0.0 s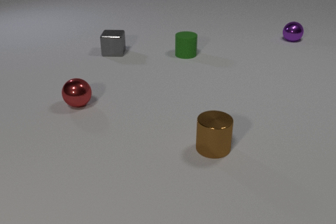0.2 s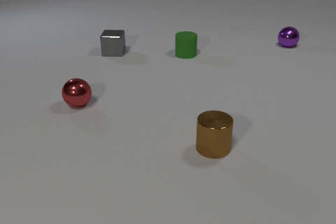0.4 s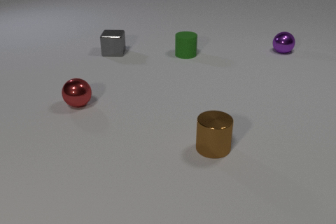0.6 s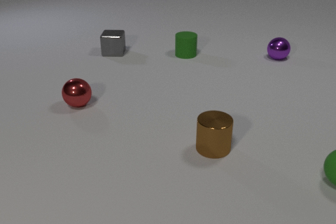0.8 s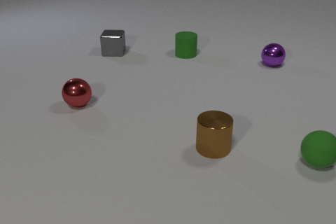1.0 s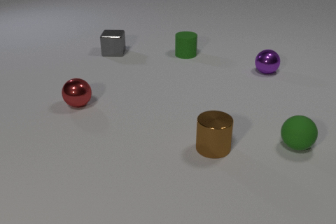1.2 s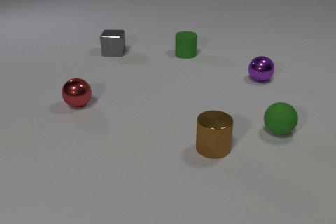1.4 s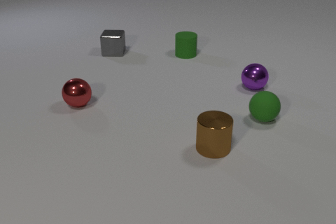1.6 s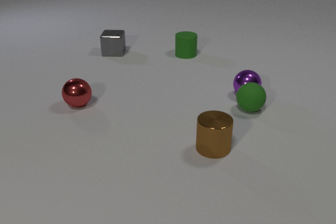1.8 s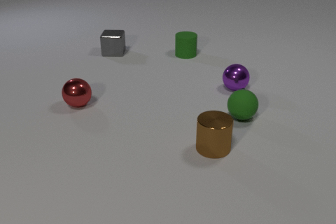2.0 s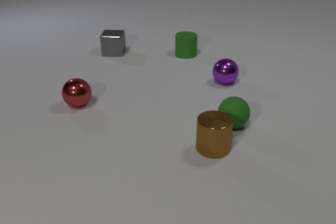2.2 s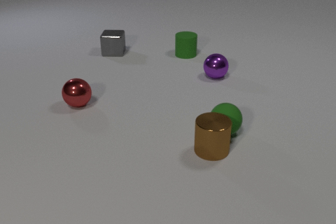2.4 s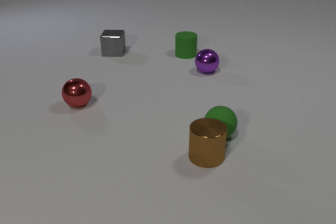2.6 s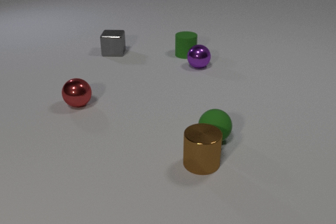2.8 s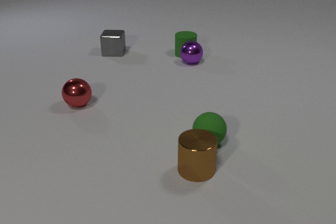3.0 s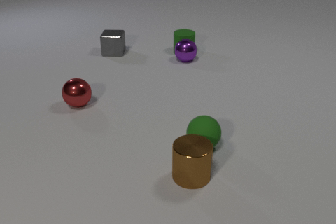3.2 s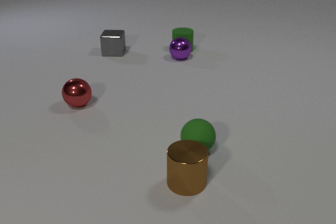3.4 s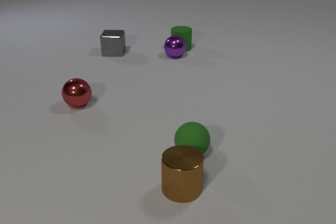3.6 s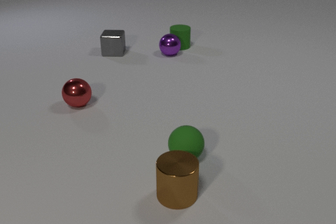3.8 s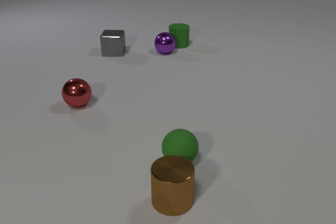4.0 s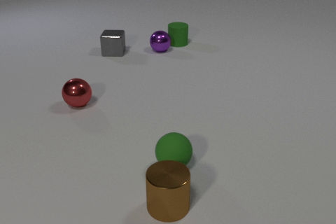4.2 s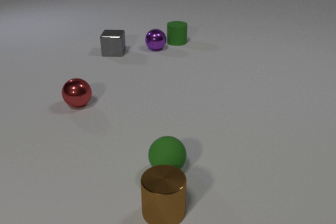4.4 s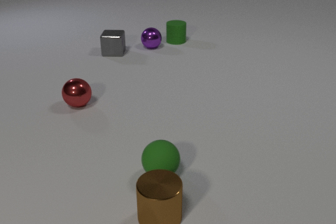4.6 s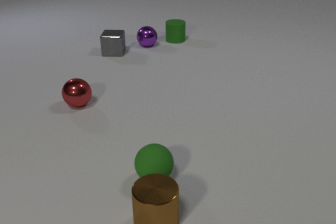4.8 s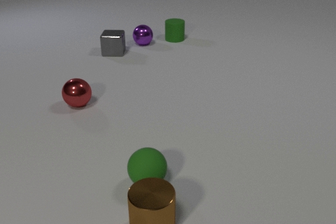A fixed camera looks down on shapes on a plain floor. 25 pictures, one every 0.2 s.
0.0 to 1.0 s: The green rubber sphere comes in at the right edge, rolls to the left and away from the camera. The purple metal sphere rolls toward the camera.
1.0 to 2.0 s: The green rubber sphere rolls to the left. The purple metal sphere rolls to the left and toward the camera. The green rubber sphere and the purple metal sphere collide.
2.0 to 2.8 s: The green rubber sphere rolls toward the camera and to the left. The purple metal sphere rolls away from the camera and to the left. The brown metal cylinder slides toward the camera and to the left. The green rubber sphere and the brown metal cylinder collide. The purple metal sphere and the green rubber cylinder collide.
2.8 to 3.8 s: The green rubber sphere rolls toward the camera and to the left. The purple metal sphere rolls to the left and away from the camera. The brown metal cylinder slides toward the camera and to the left. The green rubber cylinder slides away from the camera.
3.8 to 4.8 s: The green rubber sphere rolls toward the camera and to the left. The purple metal sphere rolls away from the camera and to the left. The brown metal cylinder slides toward the camera and to the left. The green rubber cylinder slides away from the camera.
How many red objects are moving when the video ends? 0.
How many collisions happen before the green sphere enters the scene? 0.
What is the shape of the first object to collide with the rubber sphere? sphere.
